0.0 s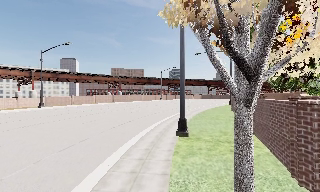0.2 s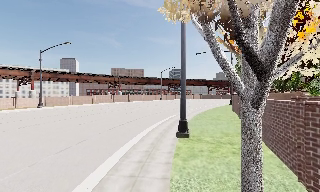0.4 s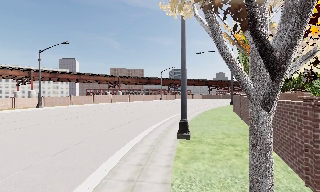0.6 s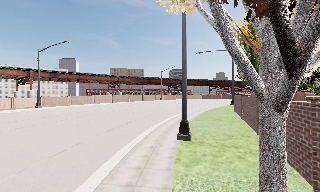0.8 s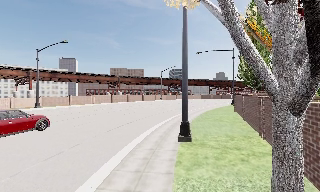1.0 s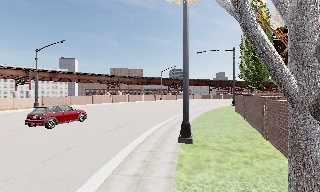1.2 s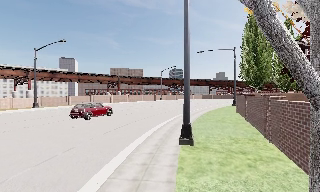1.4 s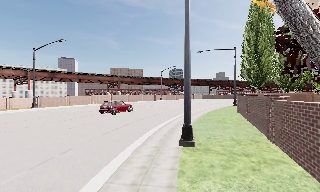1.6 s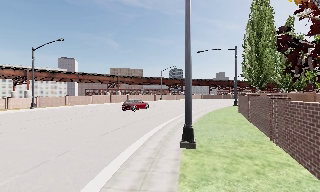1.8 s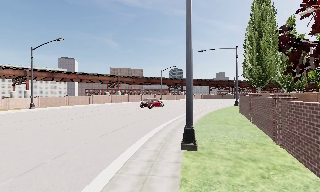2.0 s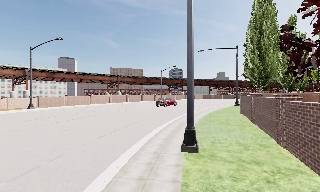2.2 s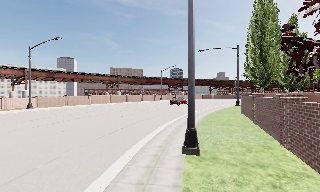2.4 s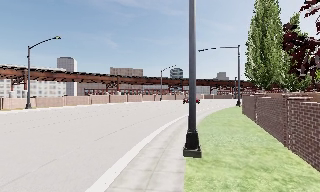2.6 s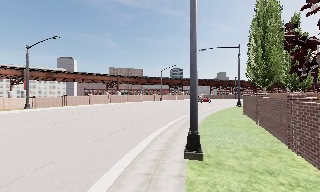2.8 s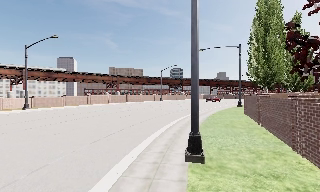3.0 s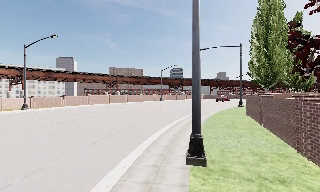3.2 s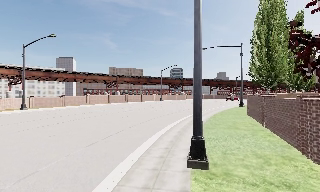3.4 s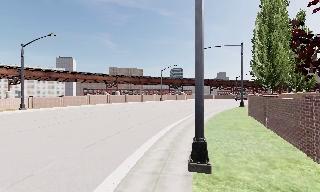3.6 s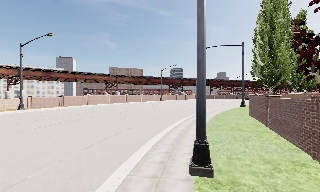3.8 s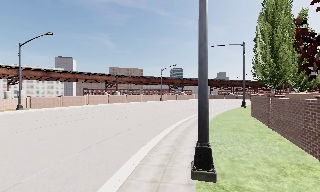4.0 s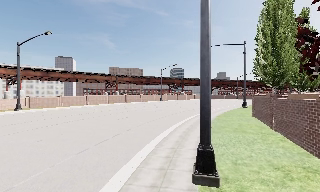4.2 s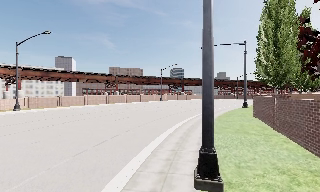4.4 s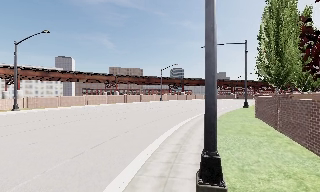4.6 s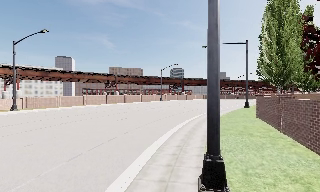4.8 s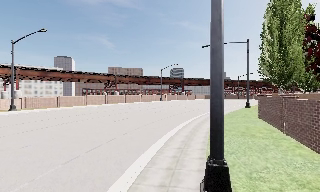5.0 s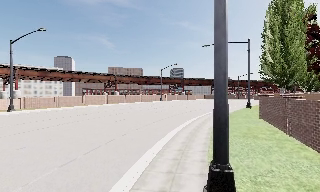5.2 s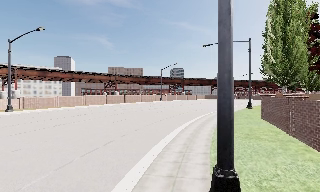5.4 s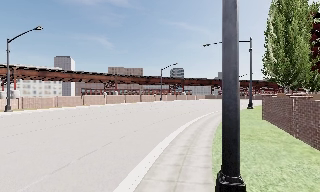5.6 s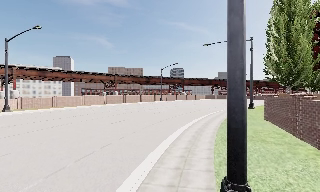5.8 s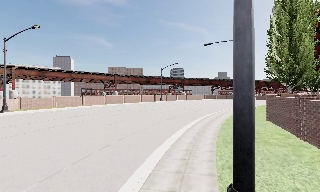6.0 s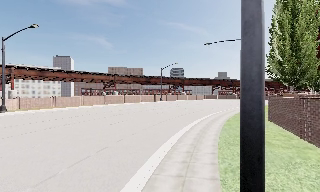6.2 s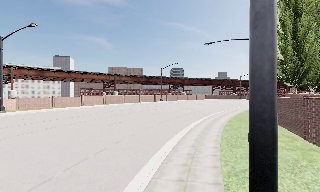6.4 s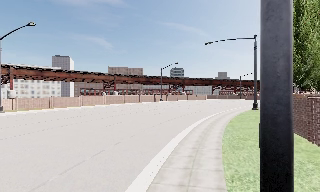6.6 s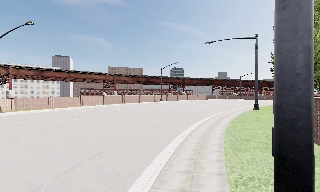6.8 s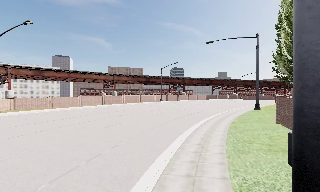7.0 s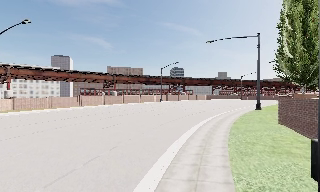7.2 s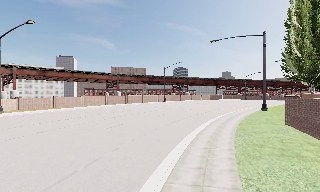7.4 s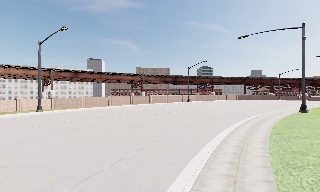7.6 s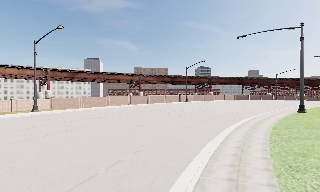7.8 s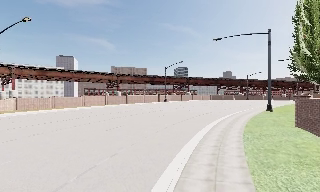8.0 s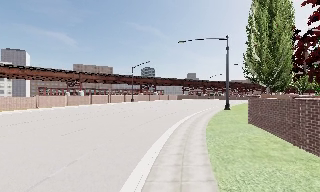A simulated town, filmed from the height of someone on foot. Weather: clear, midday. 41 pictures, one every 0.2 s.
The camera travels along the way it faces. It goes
forward.
0.0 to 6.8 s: The camera travels forward, about 8 m, so what stands in front looms larger.
6.8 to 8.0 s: The scene slides to the left, as the camera pans about 10 degrees to its right. It travels forward, about 1.5 m, so what stands in front looms larger.
The film runs forward here.
